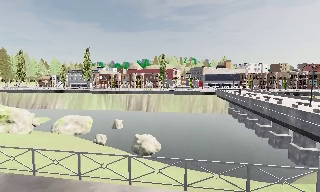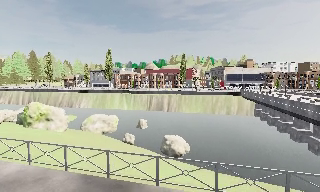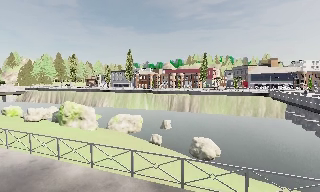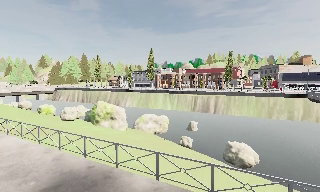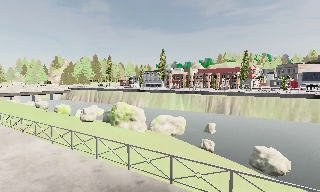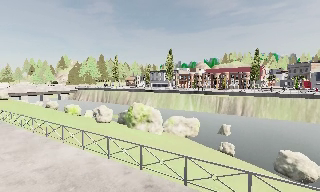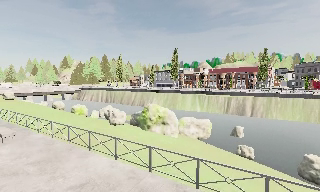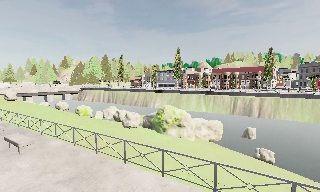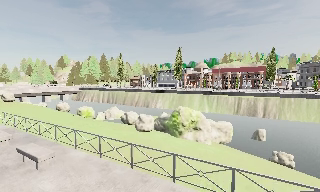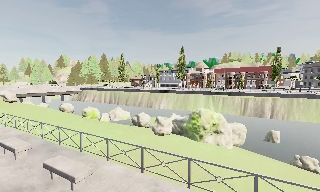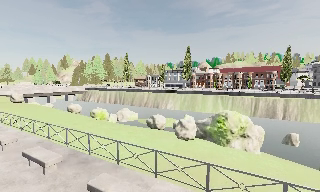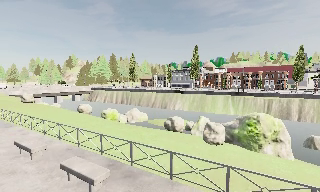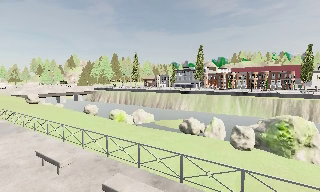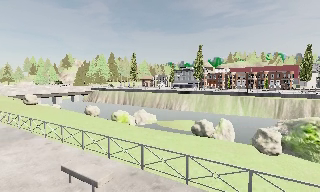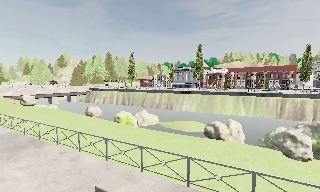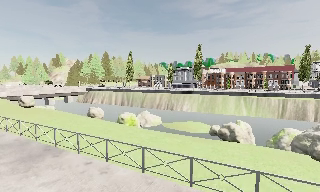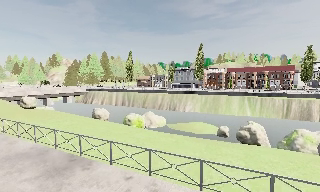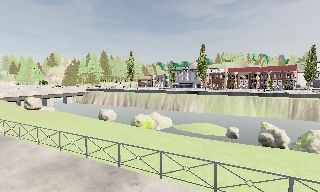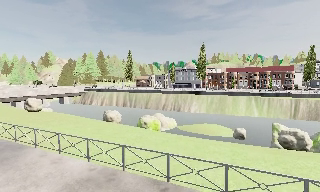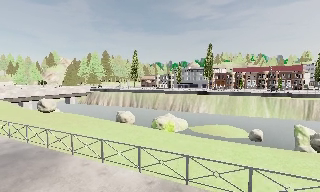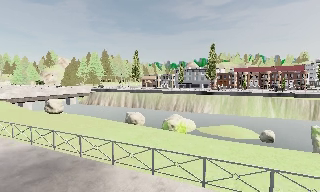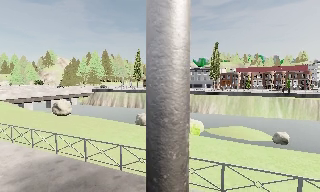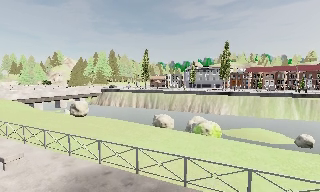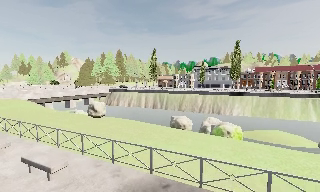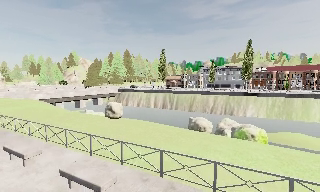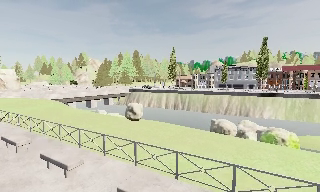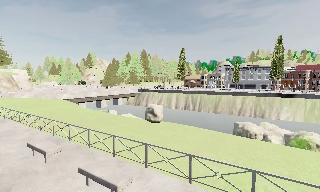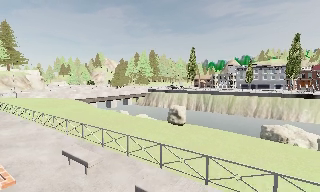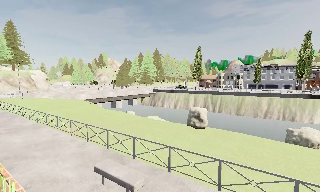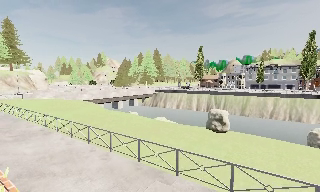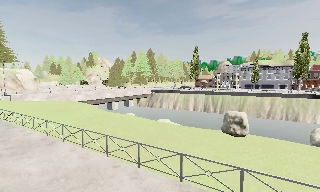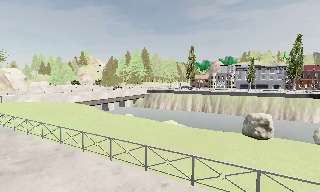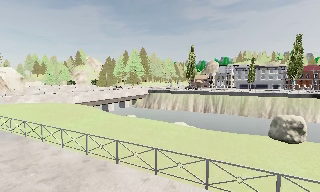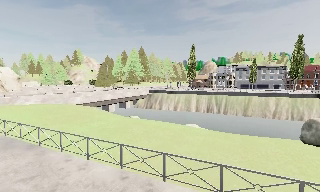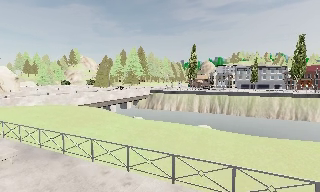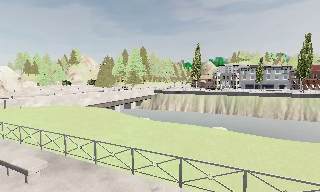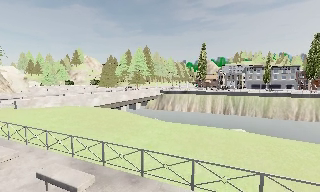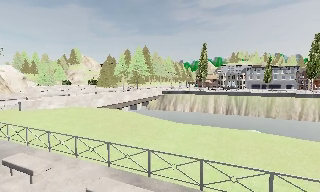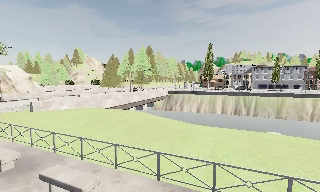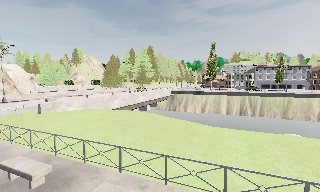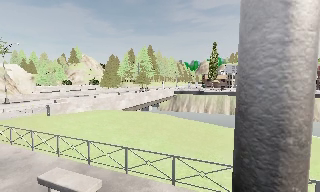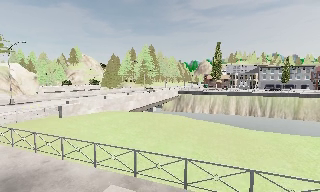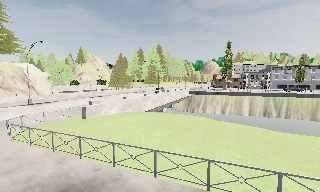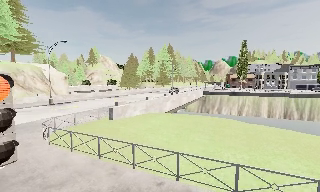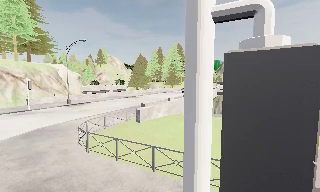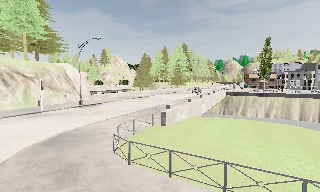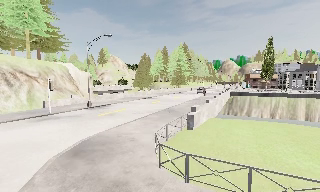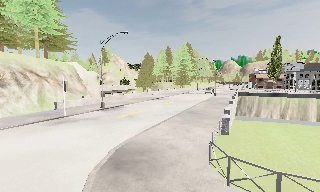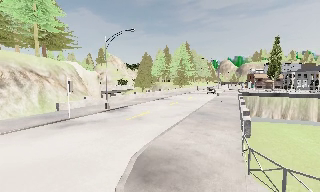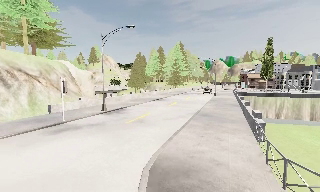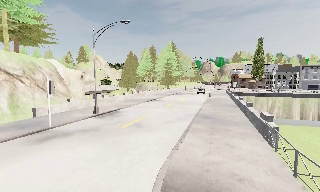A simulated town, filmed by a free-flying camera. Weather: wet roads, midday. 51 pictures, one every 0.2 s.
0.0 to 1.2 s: The camera pans to its left, which is counterclockwise from overhead, by about 20 degrees. It travels to its left and forward, about 11 m, so close, fixed things drift to the right.
1.2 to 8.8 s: The camera travels to its left and forward, about 70 m, so close, fixed things drift to the right.
8.8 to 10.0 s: The camera travels to its left and forward, about 10 m, so close, fixed things drift to the right. It loses speed.
The film runs forward here.
